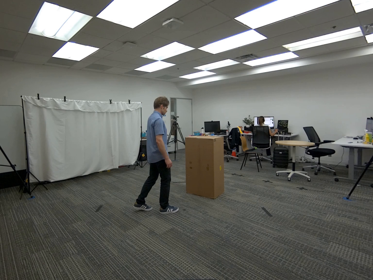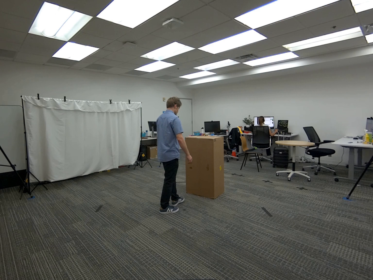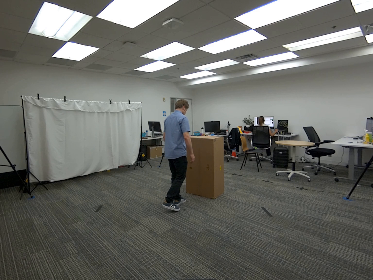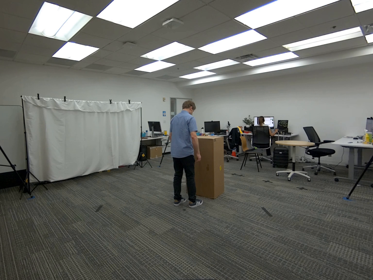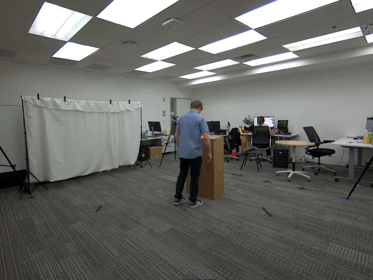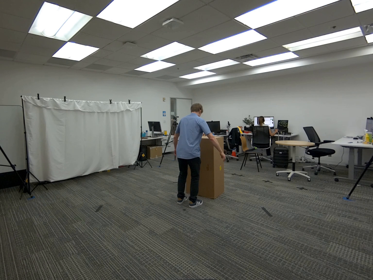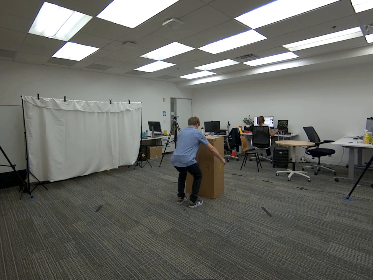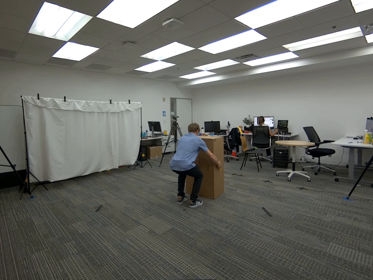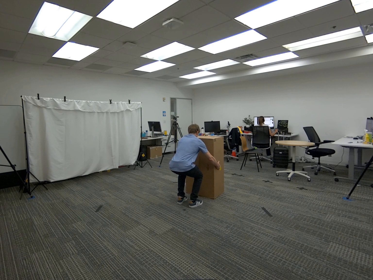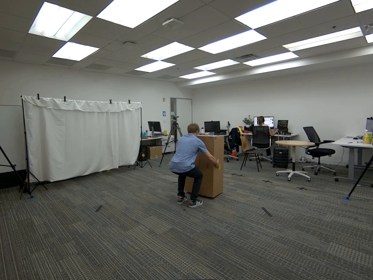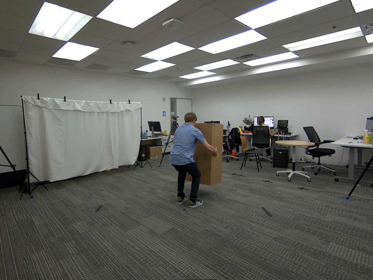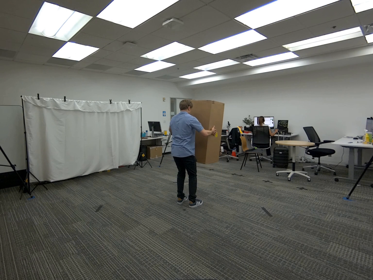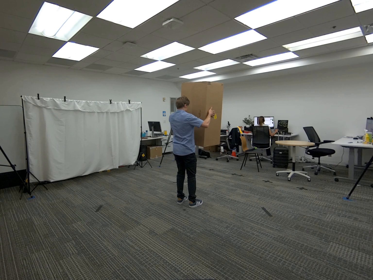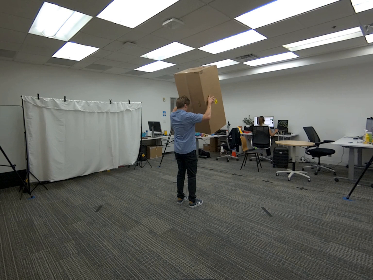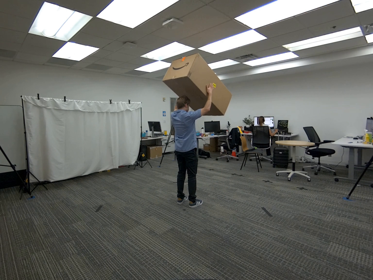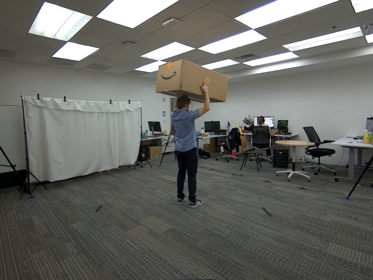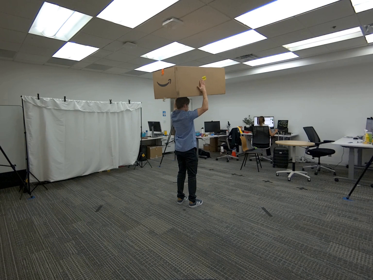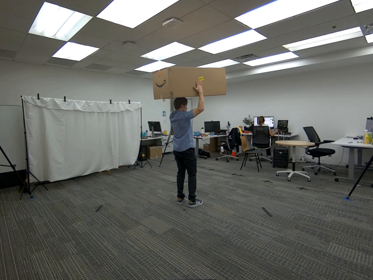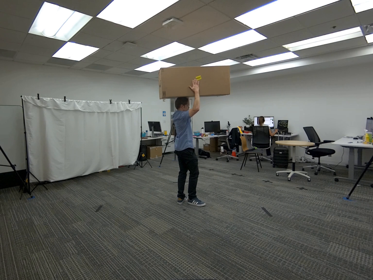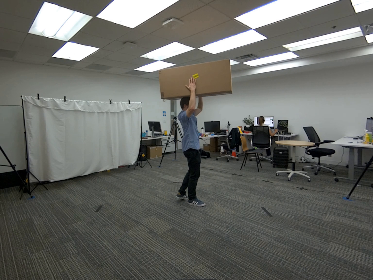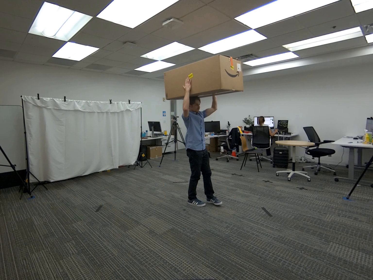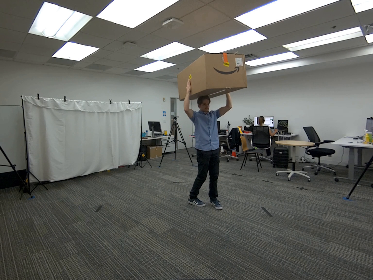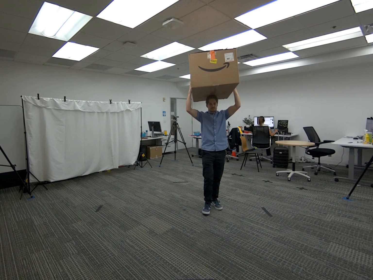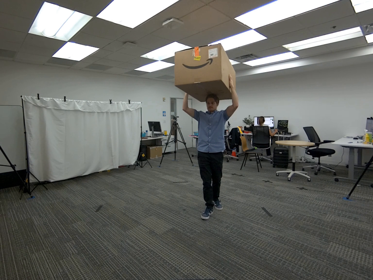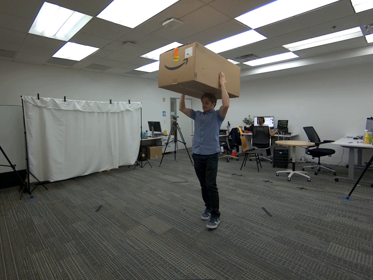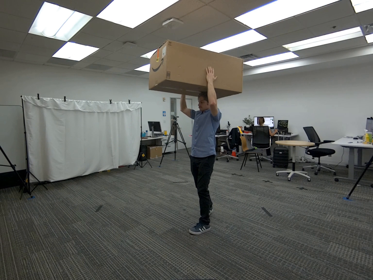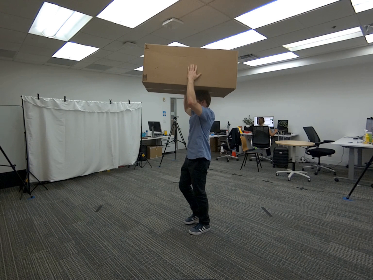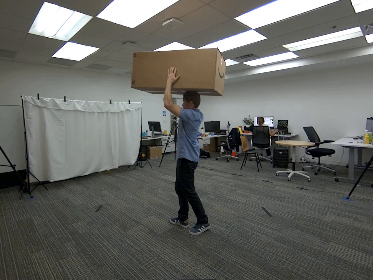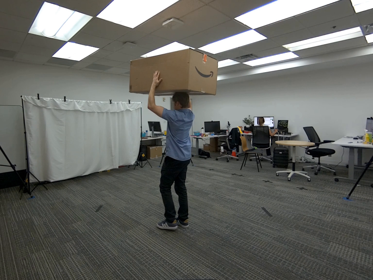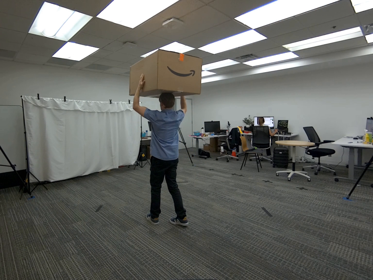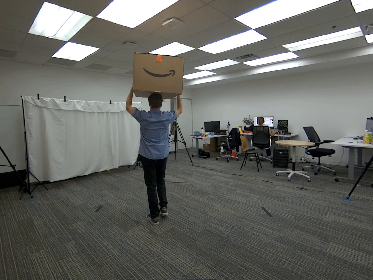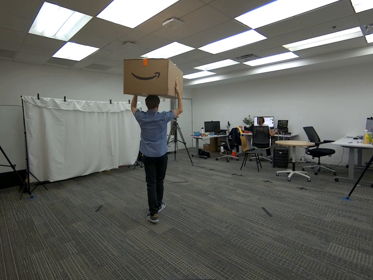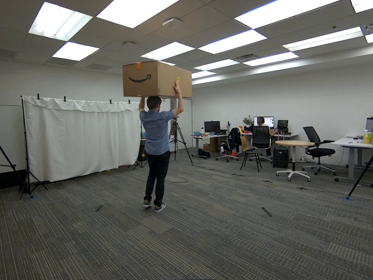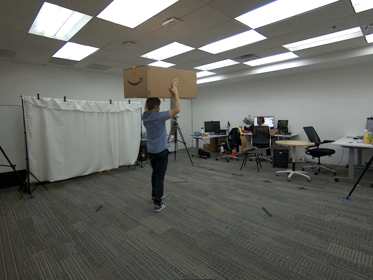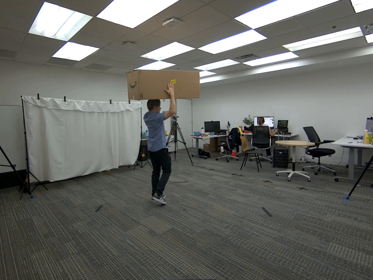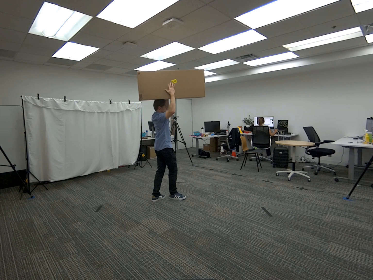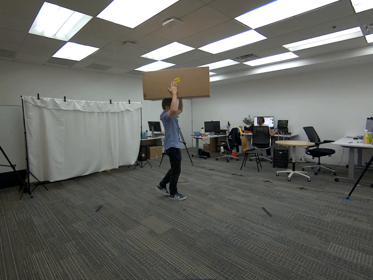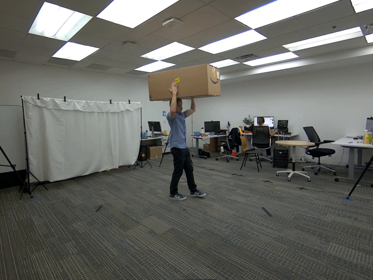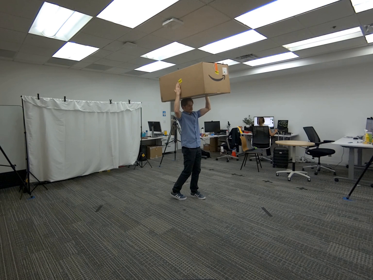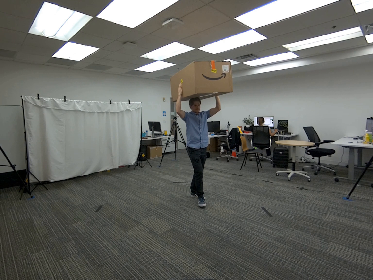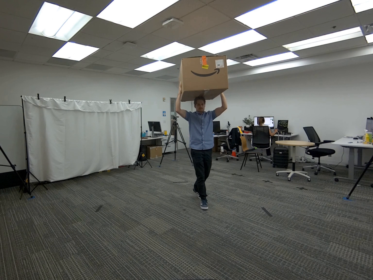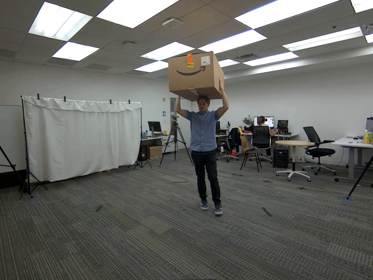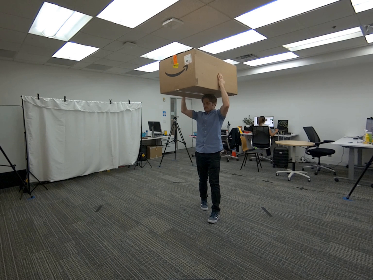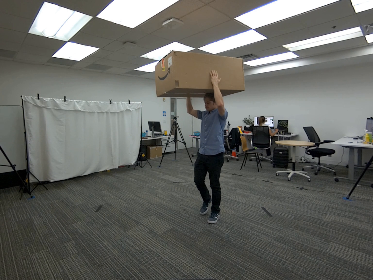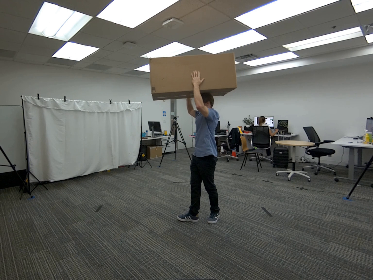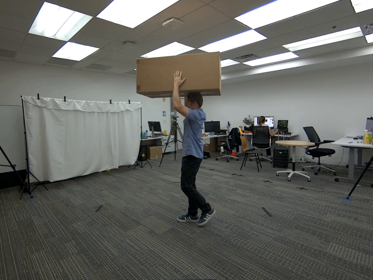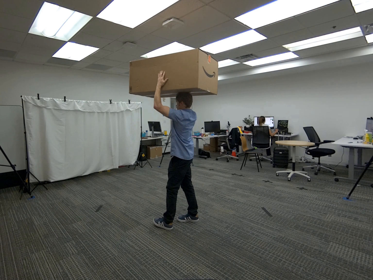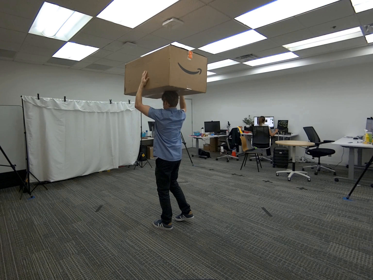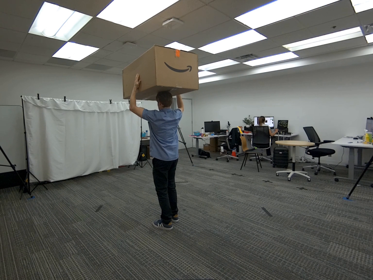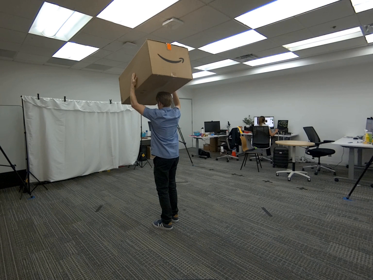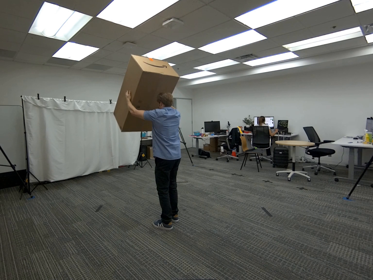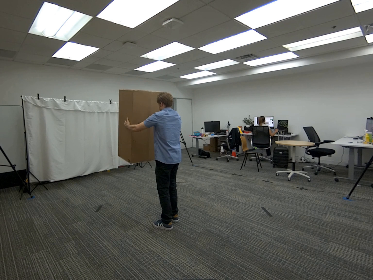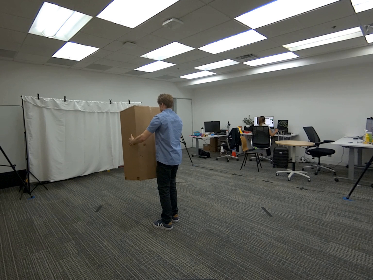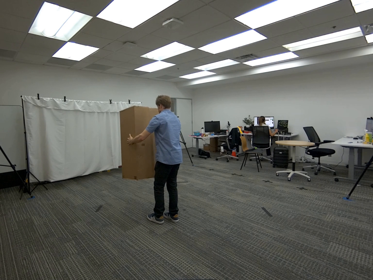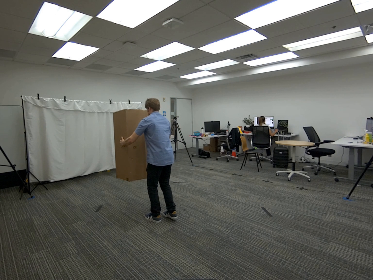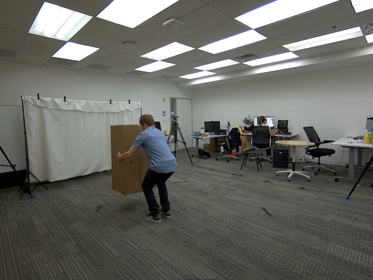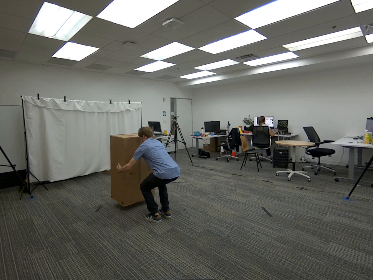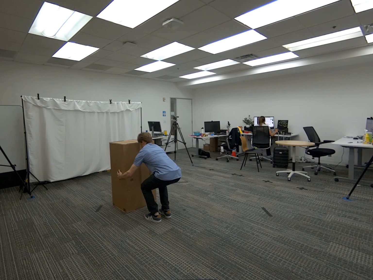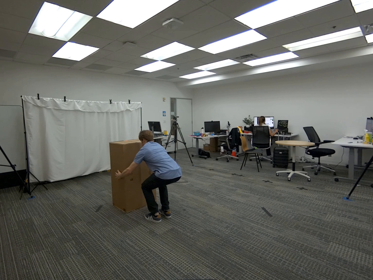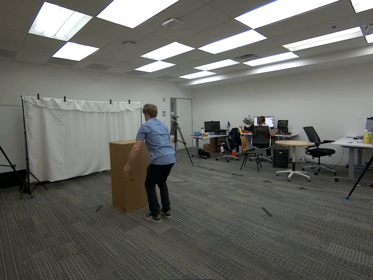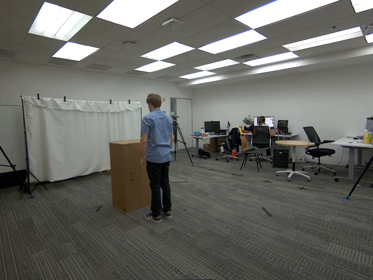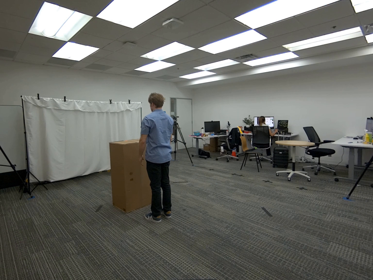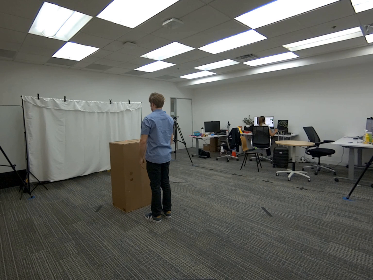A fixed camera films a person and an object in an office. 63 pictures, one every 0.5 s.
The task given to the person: Walk to the giant cardboard box on the ground and place both hands on it. Lift the box above your head and walk around while holding it overhead. Continue walking until you are finished, then lower the box and place it back on the ground.
